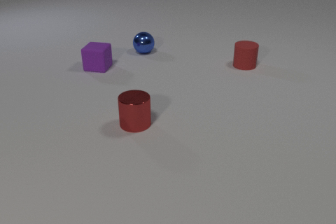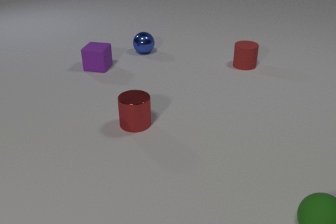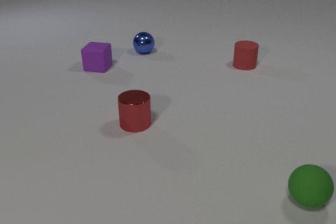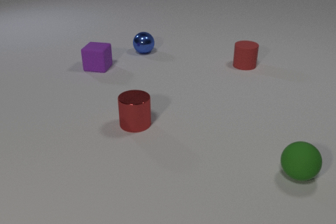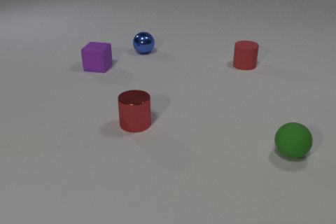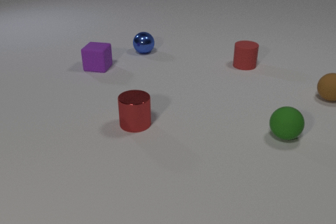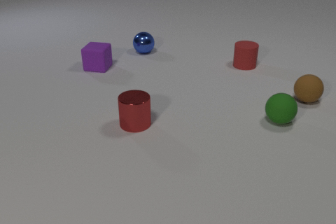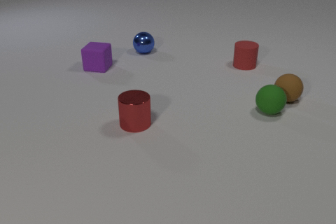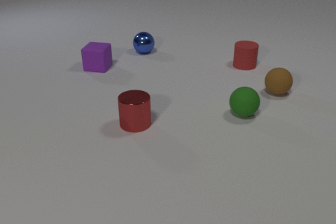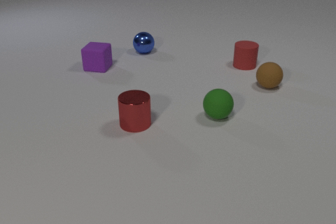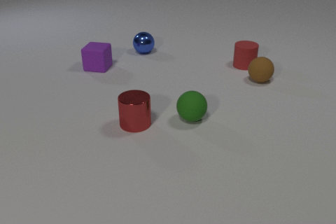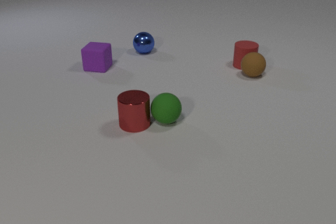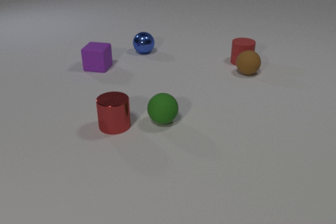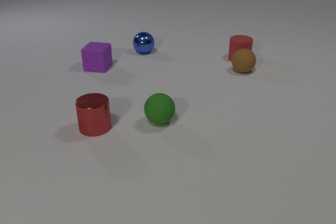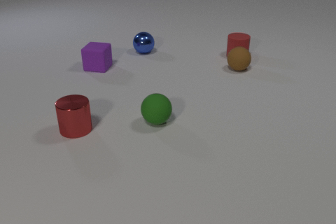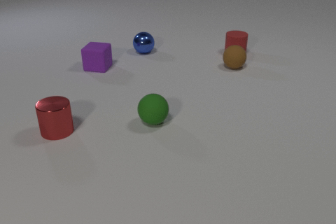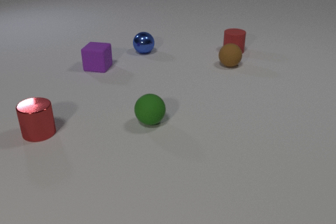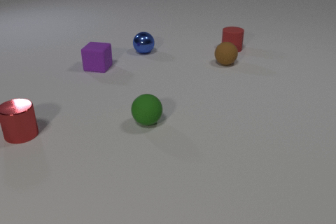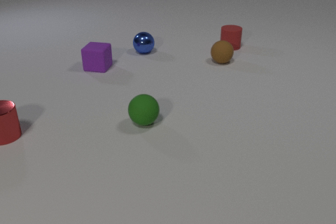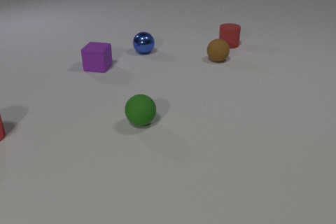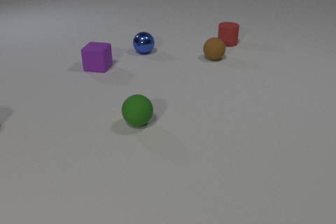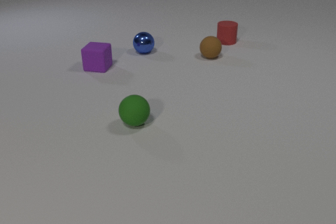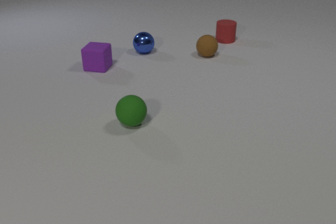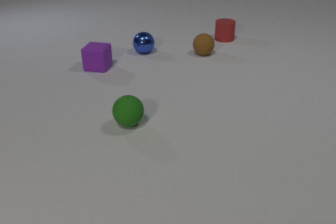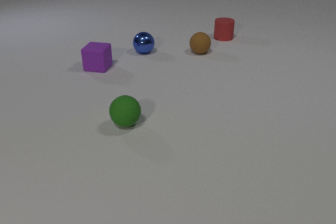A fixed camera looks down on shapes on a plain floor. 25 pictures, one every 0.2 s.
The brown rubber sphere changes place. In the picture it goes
to the left.
The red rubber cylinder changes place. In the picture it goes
away from the camera.
0.0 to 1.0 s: The green rubber sphere comes in at the bottom edge, rolls away from the camera. The brown rubber sphere comes in at the right edge, rolls to the left and toward the camera.
1.0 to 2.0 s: The green rubber sphere rolls to the left. The brown rubber sphere rolls to the left. The green rubber sphere and the brown rubber sphere collide.
2.0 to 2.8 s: The green rubber sphere rolls to the left. The brown rubber sphere rolls away from the camera and to the left. The red metal cylinder slides to the left. The red rubber cylinder slides away from the camera. The brown rubber sphere and the red rubber cylinder collide. The green rubber sphere and the red metal cylinder collide.
2.8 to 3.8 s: The green rubber sphere rolls to the left. The brown rubber sphere rolls to the left and away from the camera. The red metal cylinder slides to the left. The red rubber cylinder slides away from the camera.
3.8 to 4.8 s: The green rubber sphere rolls to the left. The brown rubber sphere rolls away from the camera and to the left. The red metal cylinder leaves at the left edge. The red rubber cylinder slides away from the camera.
How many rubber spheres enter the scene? 2.
Are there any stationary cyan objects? no.
What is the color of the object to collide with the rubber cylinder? brown.
